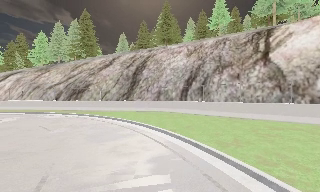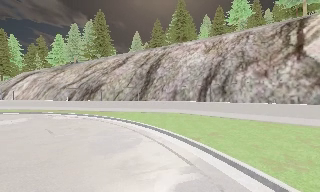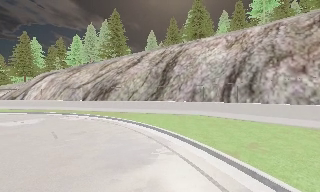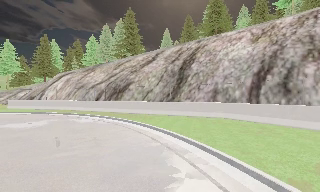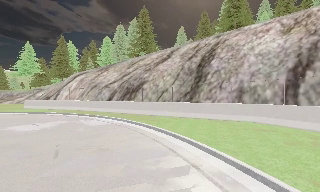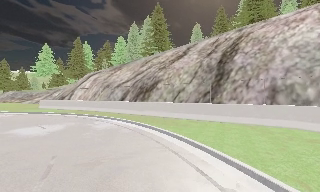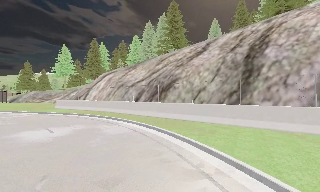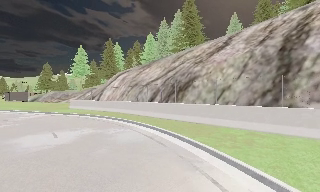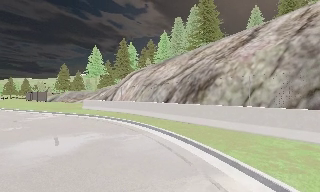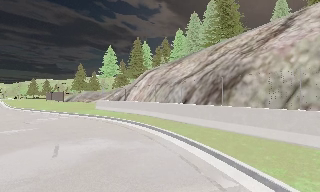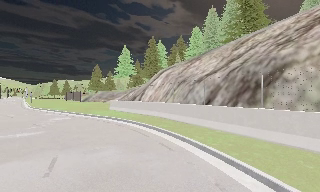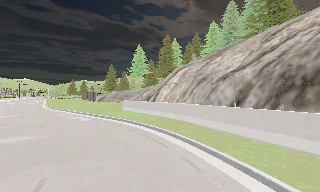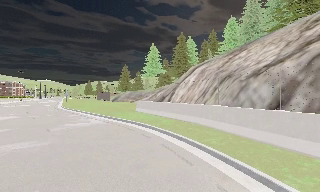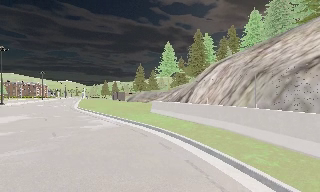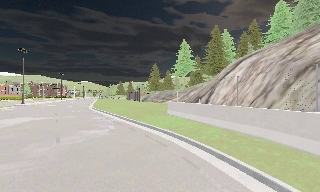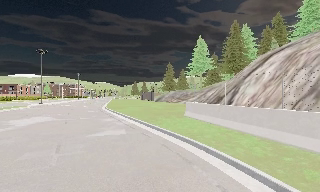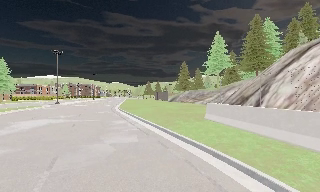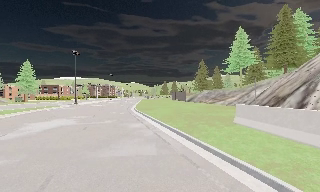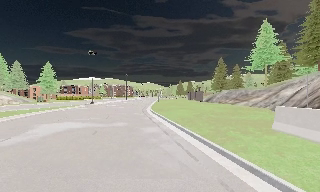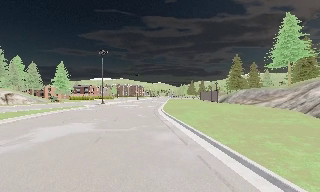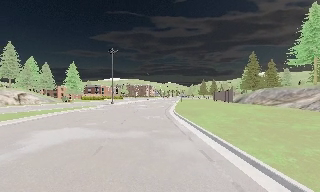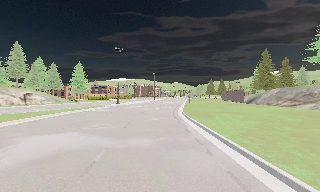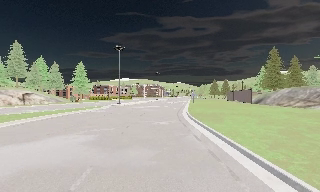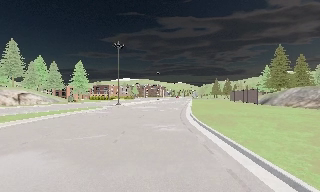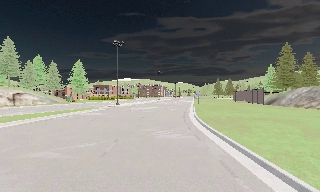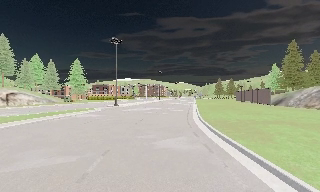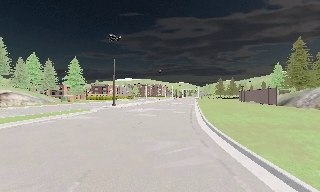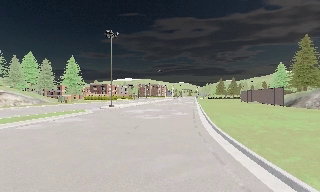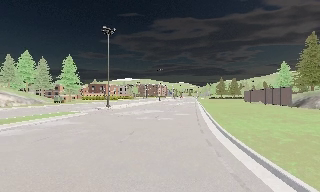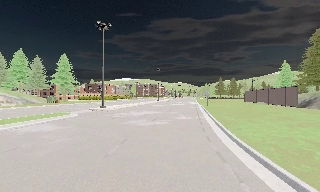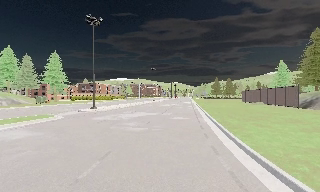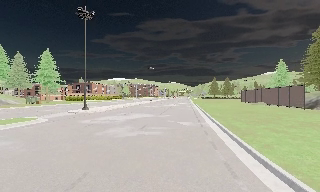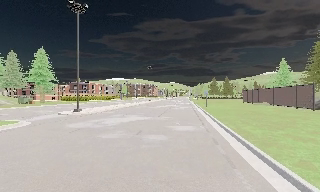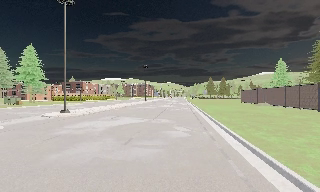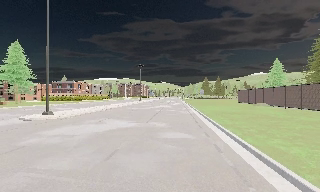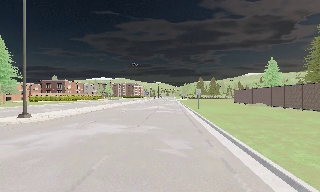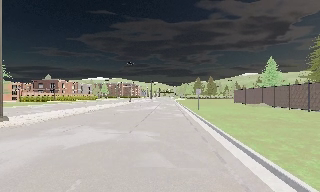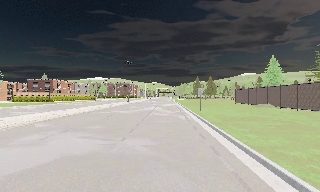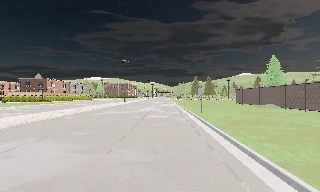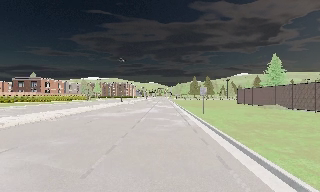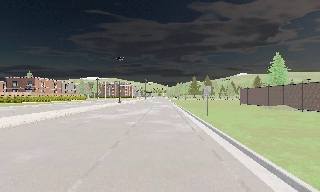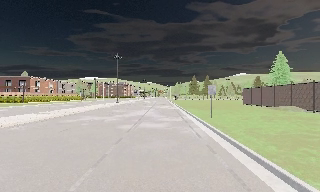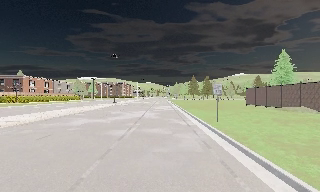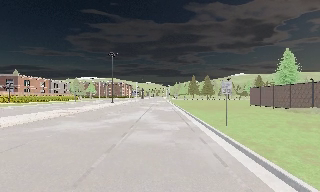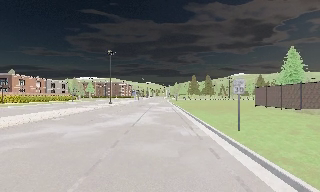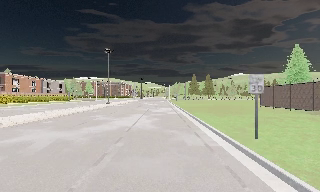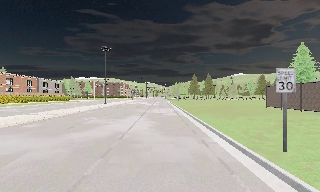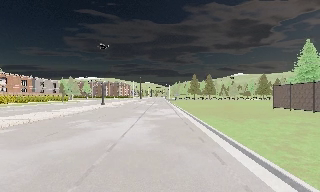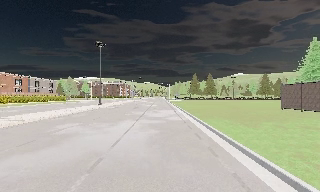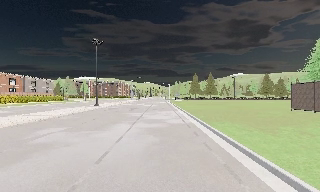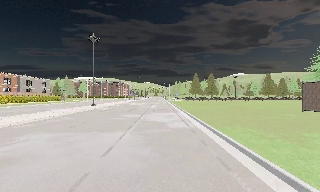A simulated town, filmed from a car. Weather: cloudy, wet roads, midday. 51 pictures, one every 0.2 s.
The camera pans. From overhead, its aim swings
counterclockwise.
The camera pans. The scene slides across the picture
to the right.
0.0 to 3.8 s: The camera swings to its left by about 95 degrees, and the scene slides to the right. It travels forward, about 30 m.
3.8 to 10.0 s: The camera travels forward, about 45 m, so what stands in front looms larger.
The film runs forward here.
